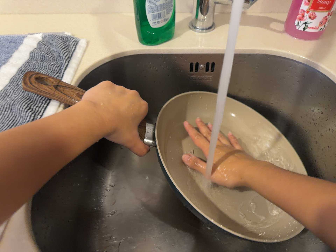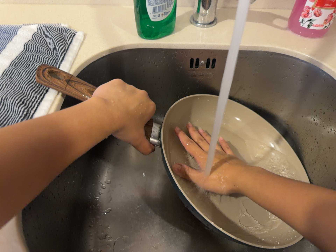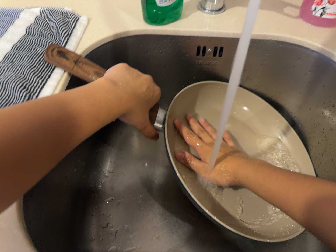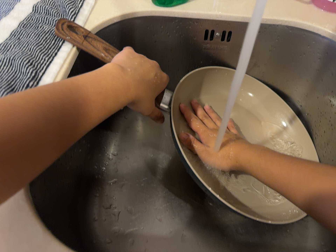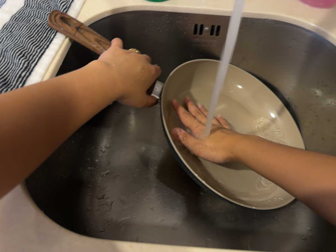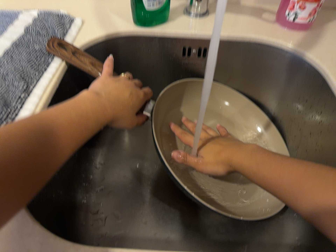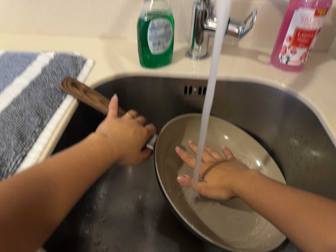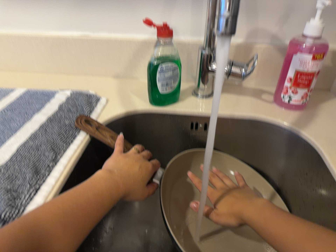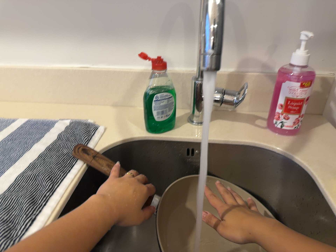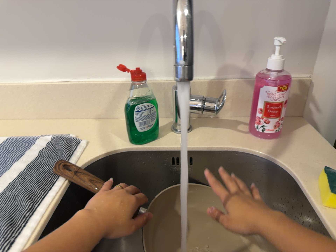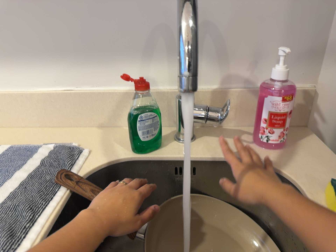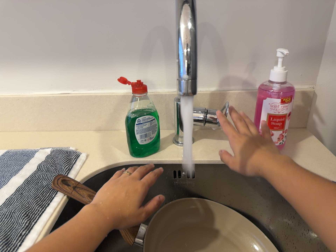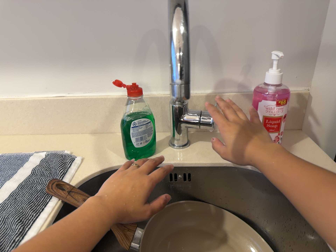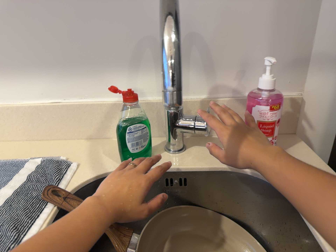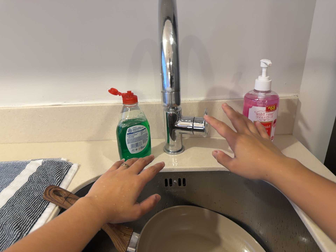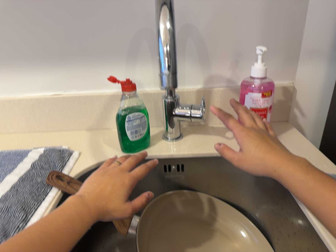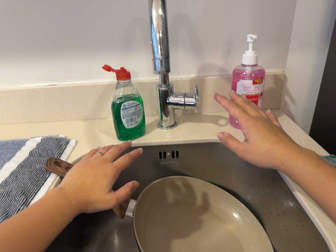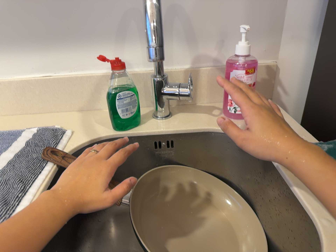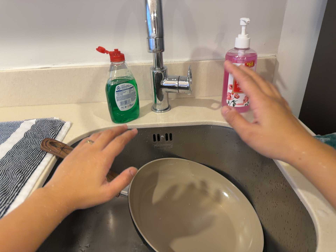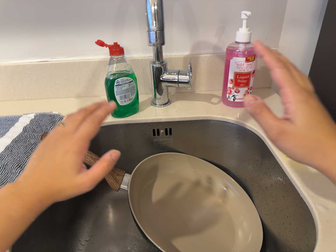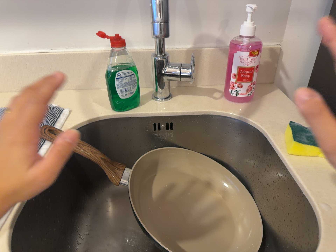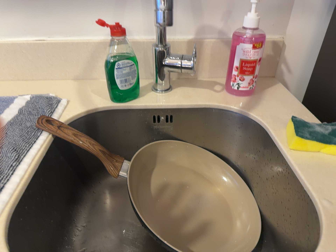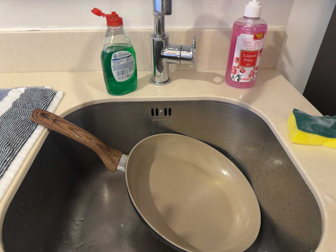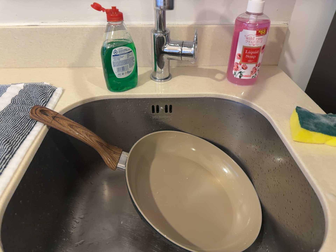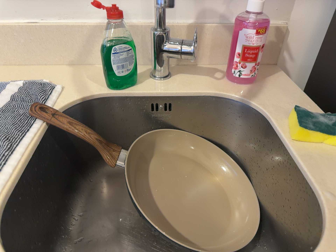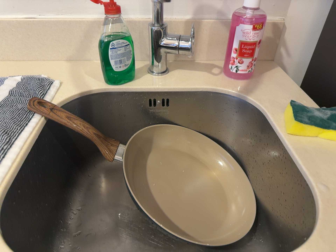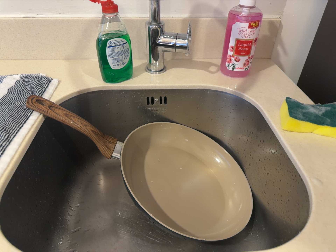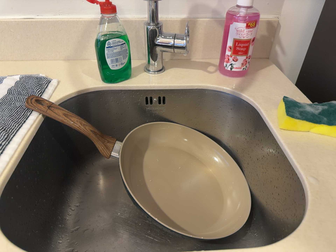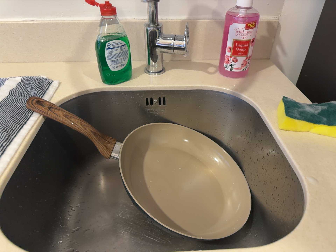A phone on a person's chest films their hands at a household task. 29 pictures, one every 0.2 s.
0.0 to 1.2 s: The camera shifts only a little, or ends up much as it began.
1.2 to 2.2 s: The camera's aim tips toward the top of its view by about 15 degrees, and the scene shifts downward.
2.2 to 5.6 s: The camera travels toward the bottom of its view, about 6 cm, so close, fixed things drift upward. Its aim tips toward the bottom of its view by about 10 degrees, and the scene shifts upward.
The film runs backward here.
